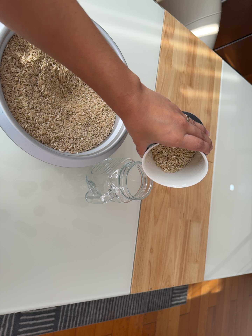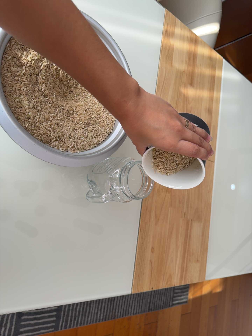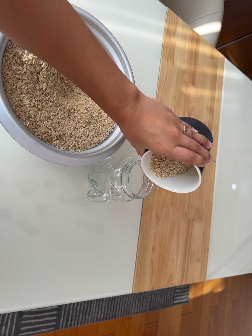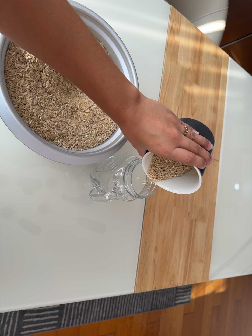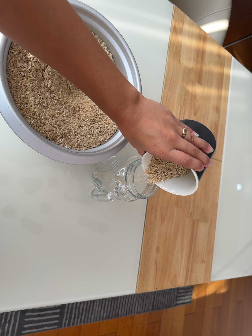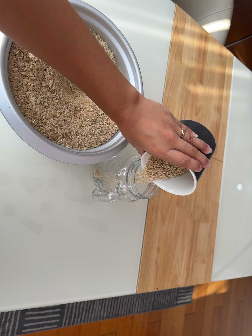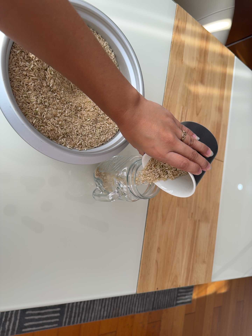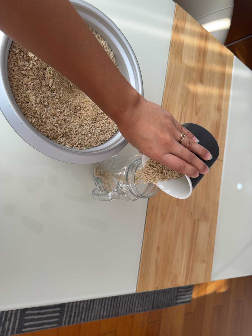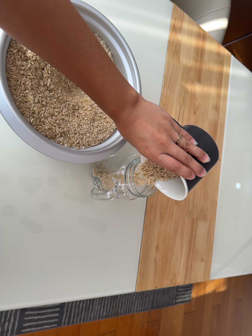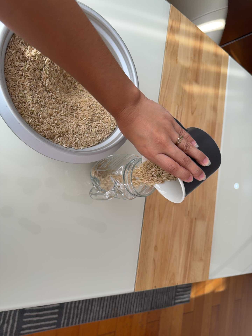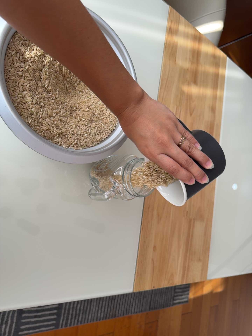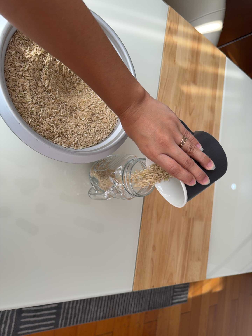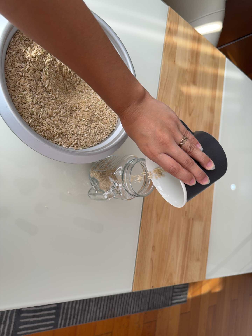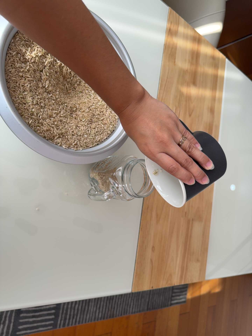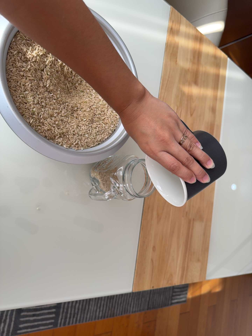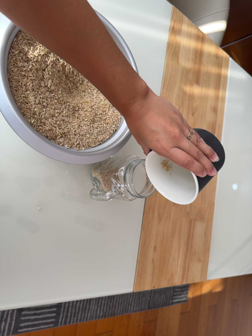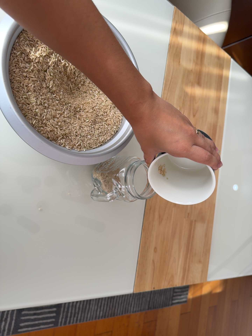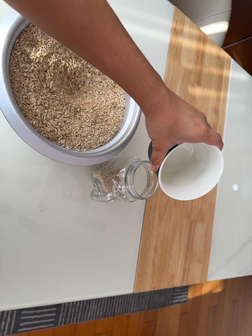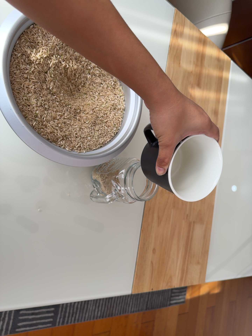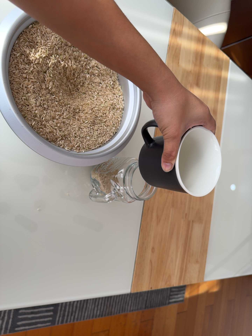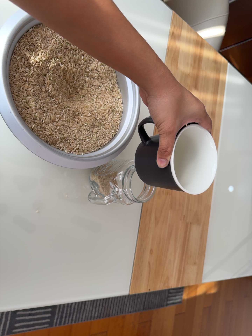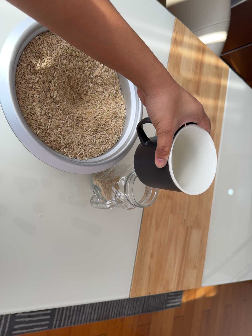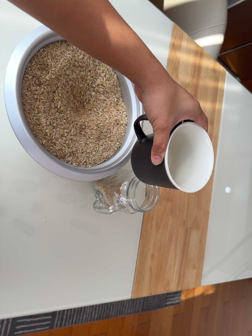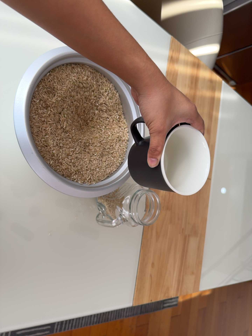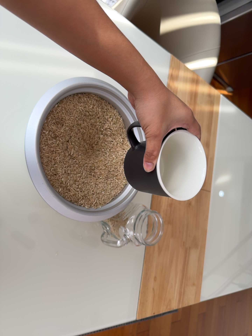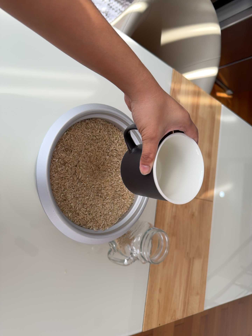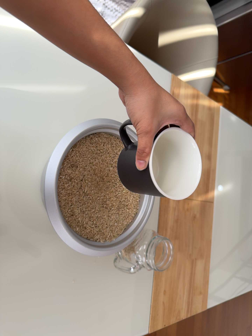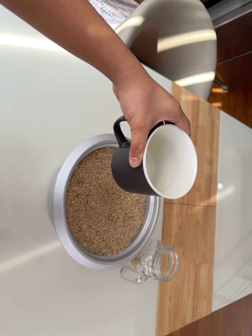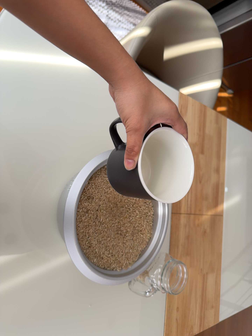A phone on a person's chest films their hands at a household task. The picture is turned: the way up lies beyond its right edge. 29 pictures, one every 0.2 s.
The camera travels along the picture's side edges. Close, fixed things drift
downward.
0.0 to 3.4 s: The camera keeps its place and its aim.
3.4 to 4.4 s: The camera shifts only a little, or ends up much as it began.
4.4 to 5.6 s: The camera travels toward the top of its view, about 22 cm, so close, fixed things drift downward.
The film runs forward here.
